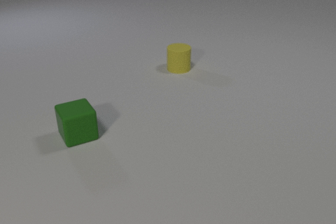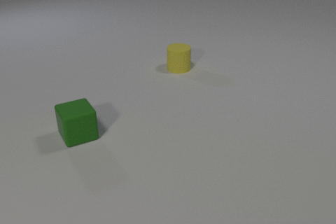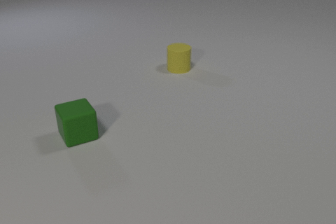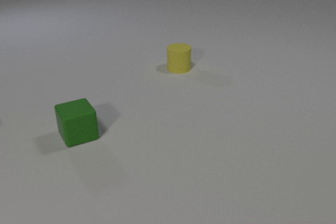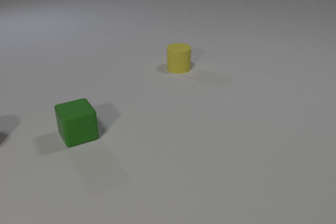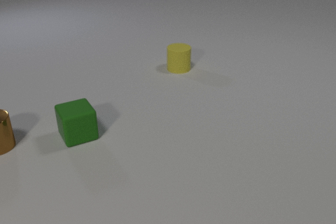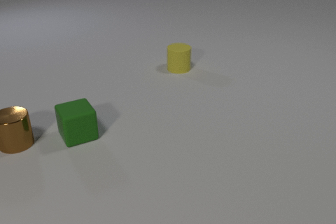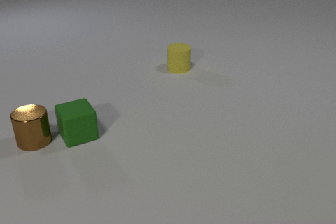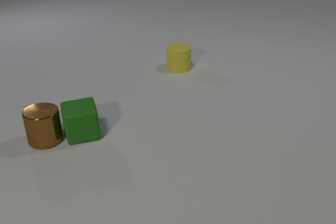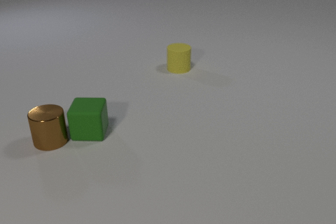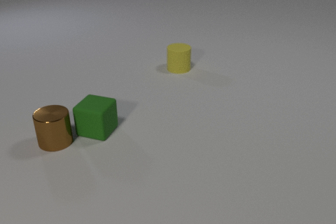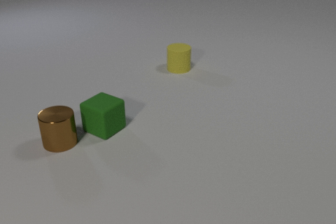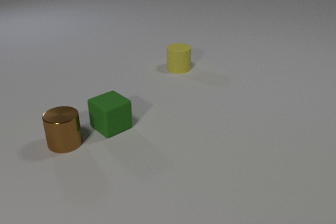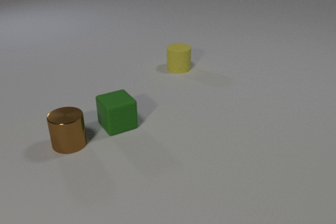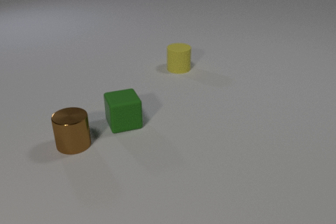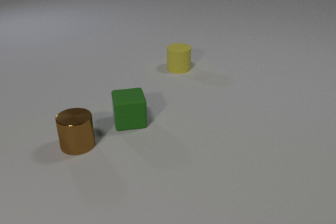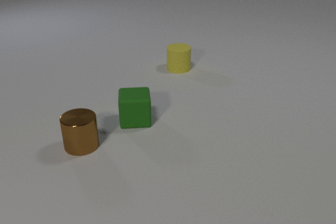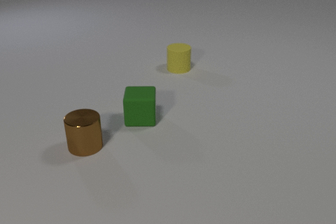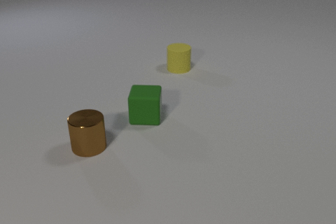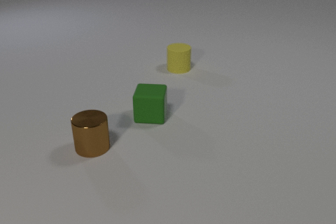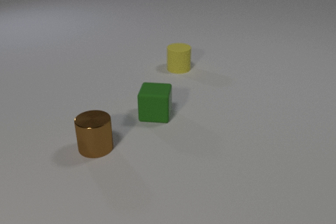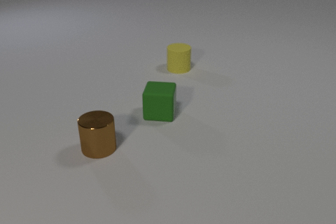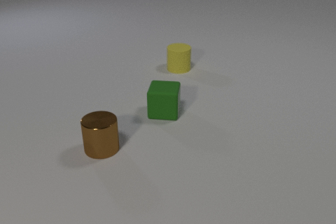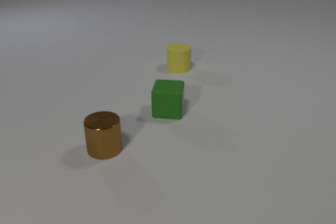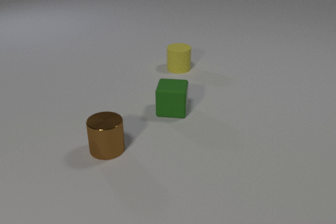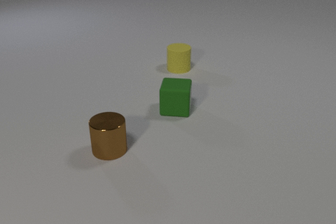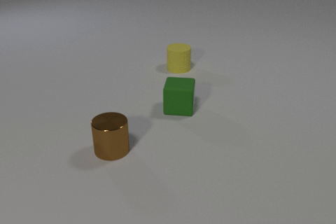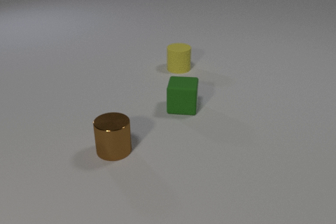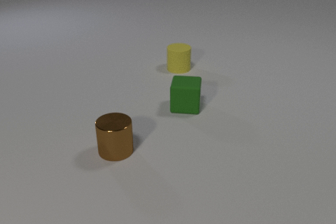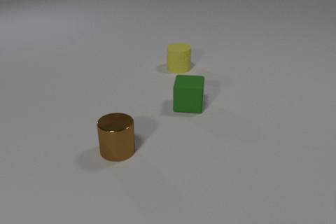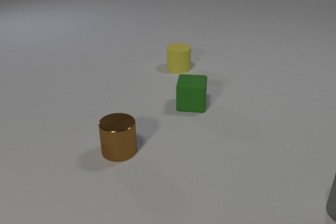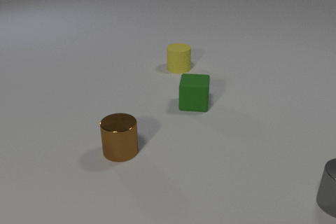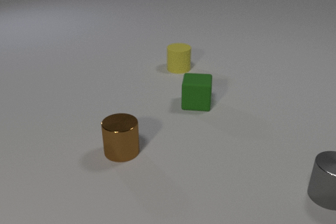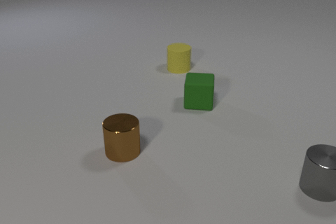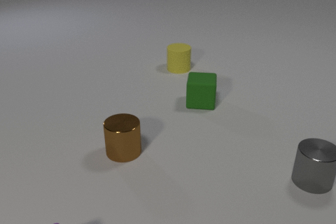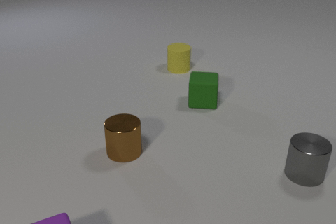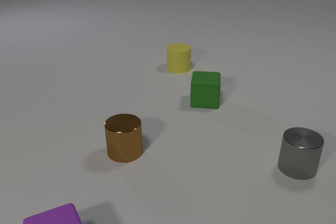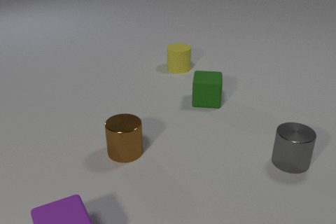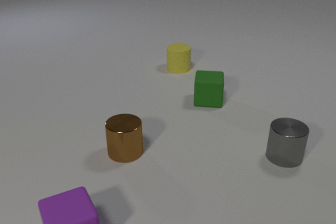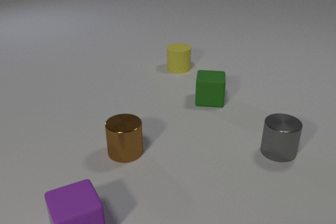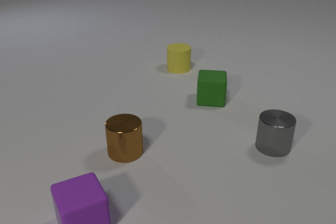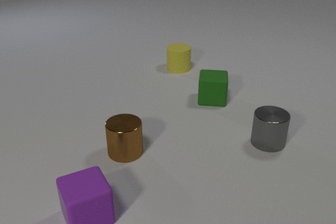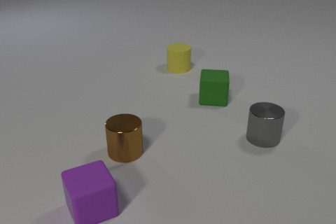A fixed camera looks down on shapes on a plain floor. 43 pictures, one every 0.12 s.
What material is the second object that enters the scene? metal.
How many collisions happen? 1.
What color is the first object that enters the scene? brown.
0.00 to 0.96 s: The brown metal cylinder comes in at the left edge, slides to the right. The brown metal cylinder and the green rubber cube collide.
0.96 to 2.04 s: The brown metal cylinder slides to the right and toward the camera. The green rubber cube slides to the right, spins so that its near face slides to the left, clockwise seen from above.
2.04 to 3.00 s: The brown metal cylinder slides to the right and toward the camera. The green rubber cube slides to the right and away from the camera.
3.00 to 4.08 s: The brown metal cylinder slides to the right. The green rubber cube slides to the right and away from the camera. The gray metal cylinder comes in at the right edge, slides to the left and away from the camera.
4.08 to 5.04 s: The green rubber cube slides to the right and away from the camera. The purple rubber cube slides away from the camera and to the right. The gray metal cylinder slides away from the camera and to the left.
